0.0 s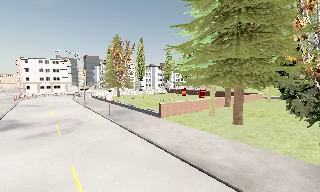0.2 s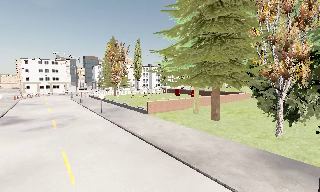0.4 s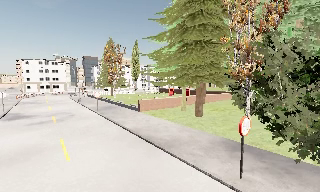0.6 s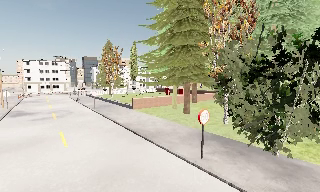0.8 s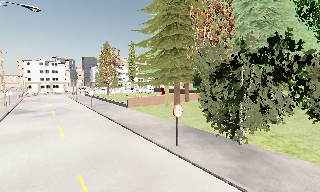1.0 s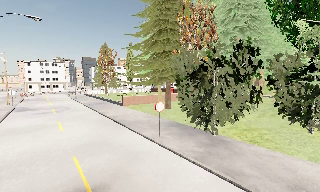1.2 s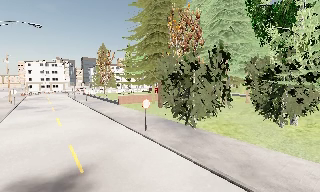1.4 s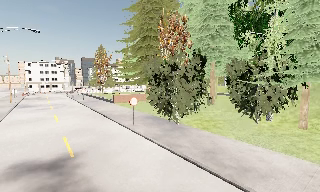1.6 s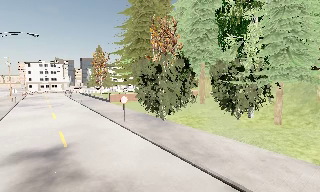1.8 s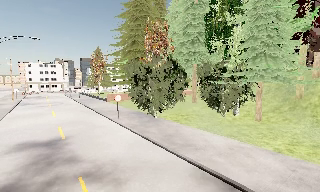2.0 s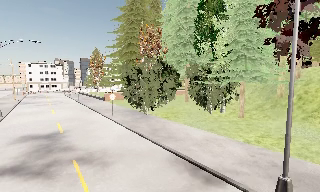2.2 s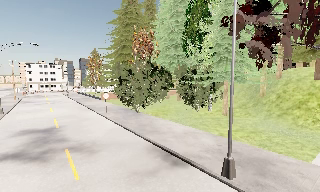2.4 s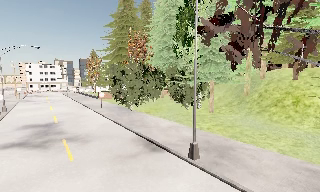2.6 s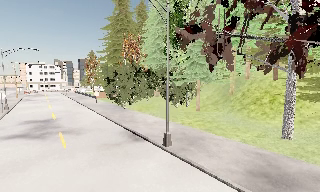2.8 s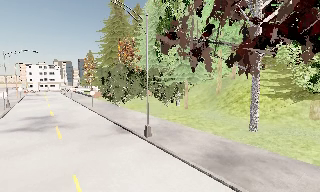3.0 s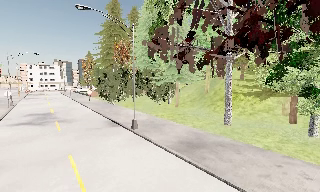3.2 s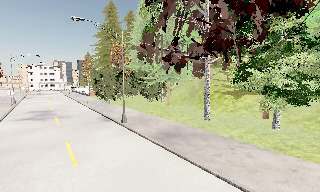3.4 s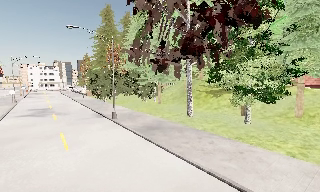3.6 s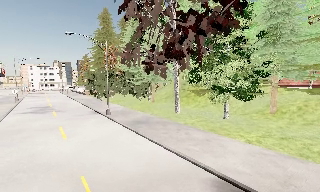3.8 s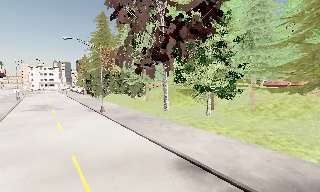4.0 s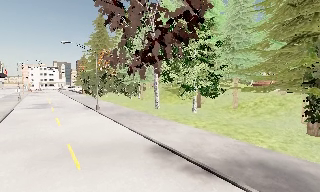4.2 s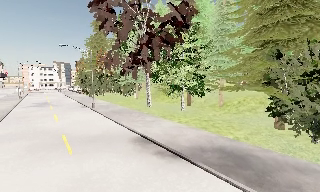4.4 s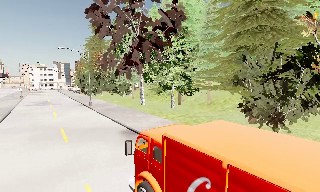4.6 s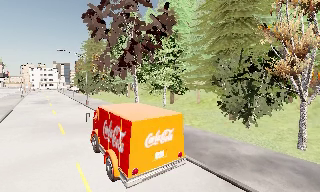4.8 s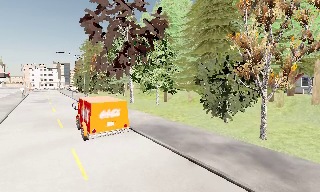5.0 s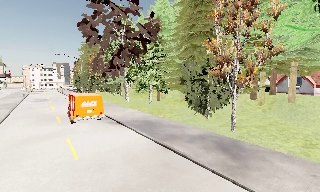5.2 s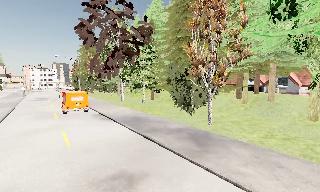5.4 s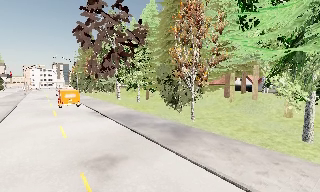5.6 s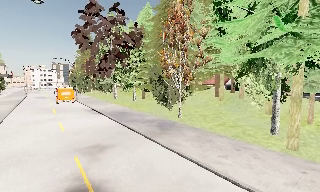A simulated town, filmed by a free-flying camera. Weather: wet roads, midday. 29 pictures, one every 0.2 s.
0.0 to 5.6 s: The camera travels backward and to its right, about 50 m, so what stands in front gets smaller.
The film runs forward here.
